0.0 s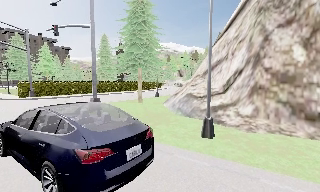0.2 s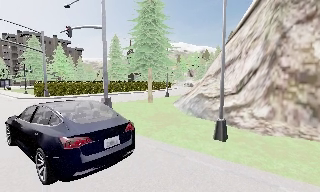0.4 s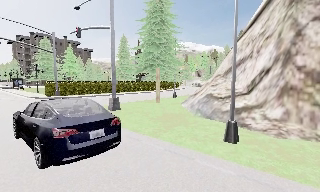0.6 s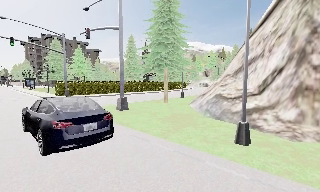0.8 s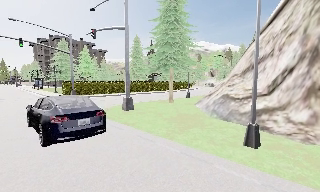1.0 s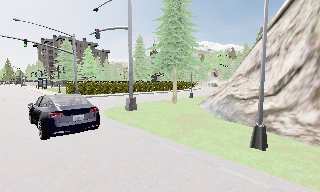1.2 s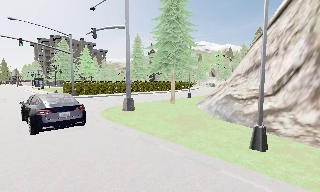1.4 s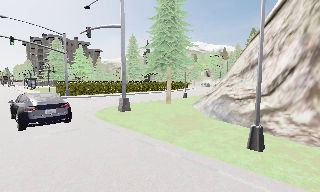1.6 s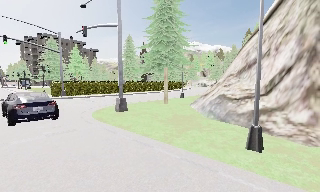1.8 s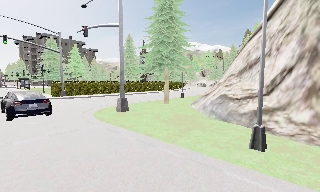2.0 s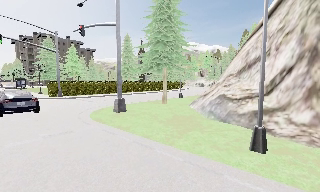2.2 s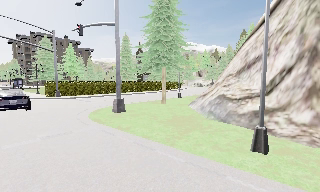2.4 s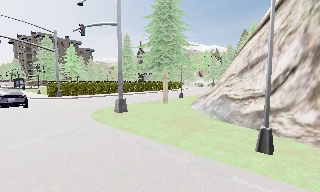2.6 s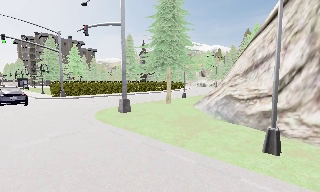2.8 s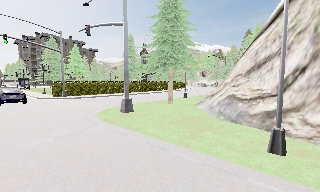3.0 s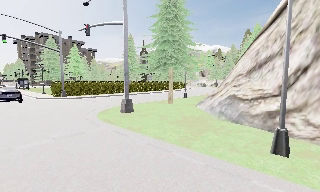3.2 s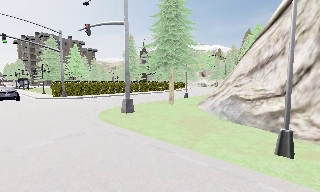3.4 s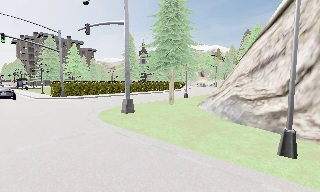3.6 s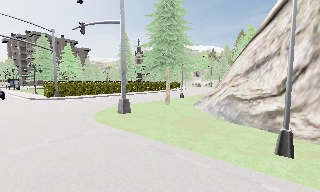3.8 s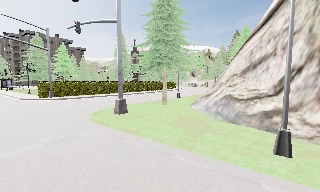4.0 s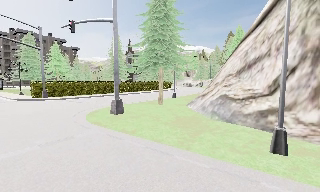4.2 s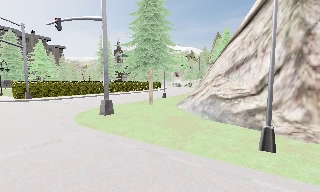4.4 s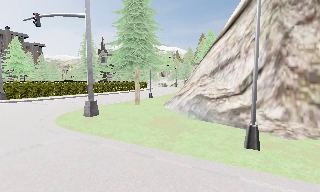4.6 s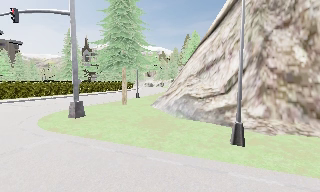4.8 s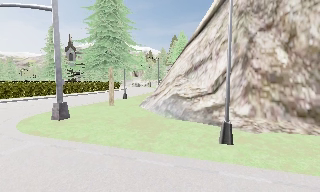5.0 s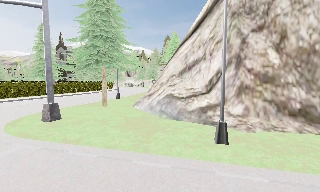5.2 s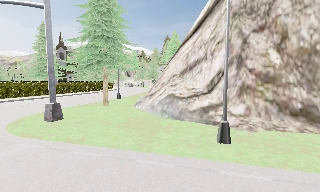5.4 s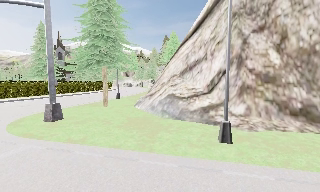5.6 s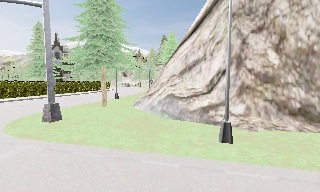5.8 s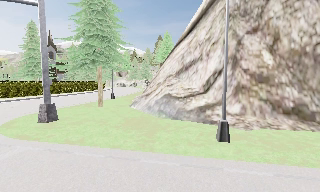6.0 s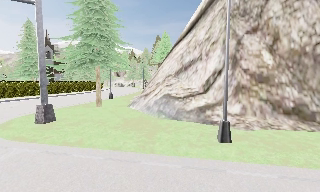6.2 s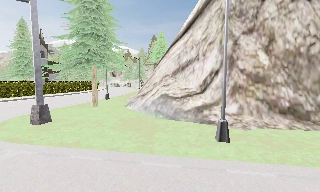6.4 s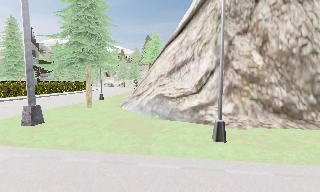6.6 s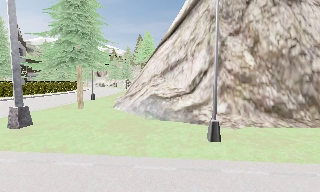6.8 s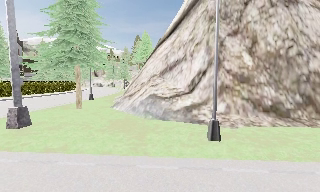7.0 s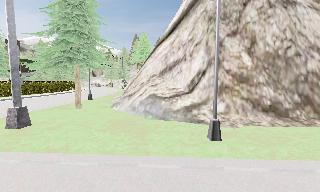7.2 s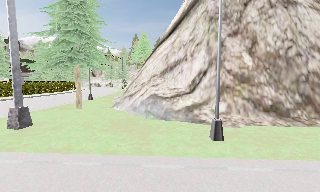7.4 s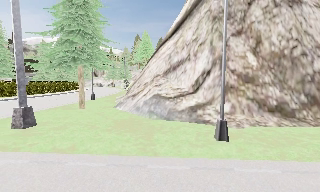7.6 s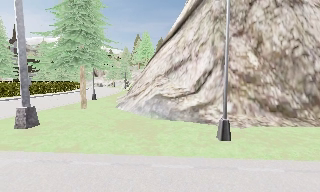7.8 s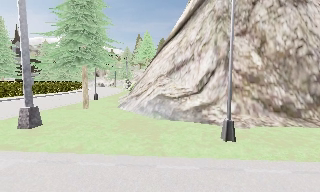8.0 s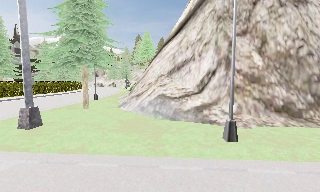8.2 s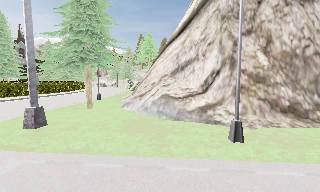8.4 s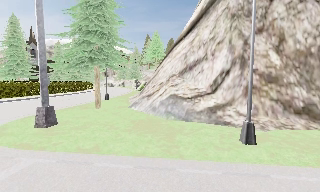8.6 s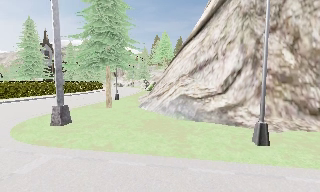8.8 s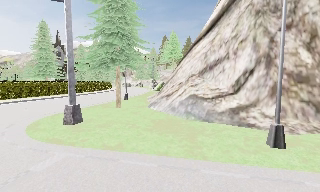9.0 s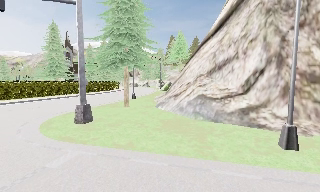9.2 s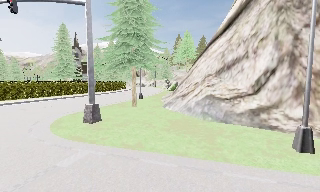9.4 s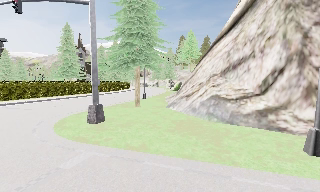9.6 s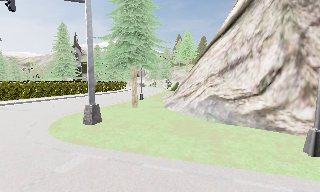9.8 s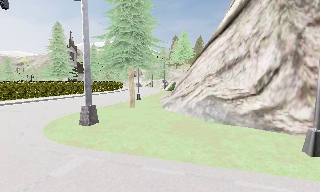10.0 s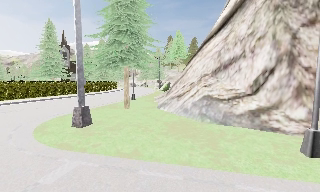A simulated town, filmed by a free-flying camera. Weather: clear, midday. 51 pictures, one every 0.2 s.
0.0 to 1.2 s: The camera pans to its left, which is counterclockwise from overhead, by about 10 degrees. It travels forward, about 0.5 m, so what stands in front looms larger.
1.2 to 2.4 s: The camera shifts only a little, or ends up much as it began.
2.4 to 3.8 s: The camera travels to its left, about 0.5 m.
3.8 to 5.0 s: The scene slides to the left, as the camera pans about 25 degrees to its right. It travels to its left, about 0.5 m.
5.0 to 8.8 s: The camera travels to its left, about 2 m, so close, fixed things drift to the right.
8.8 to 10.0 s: The camera travels forward, about 0.5 m, so what stands in front looms larger.
The film runs forward here.
